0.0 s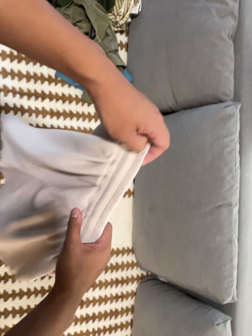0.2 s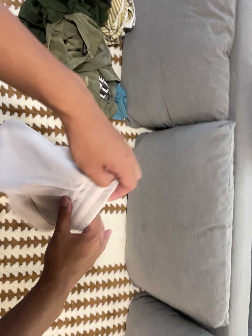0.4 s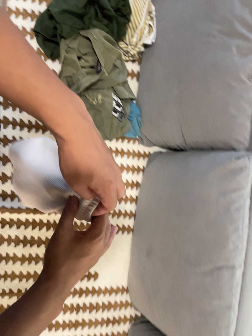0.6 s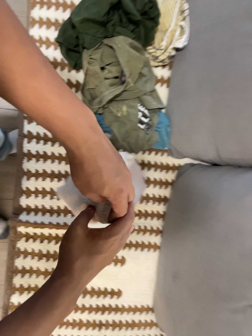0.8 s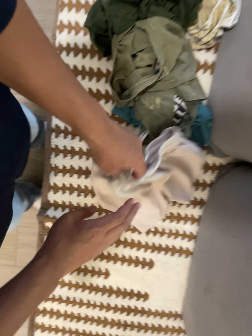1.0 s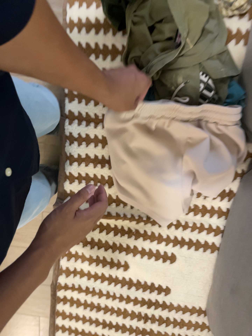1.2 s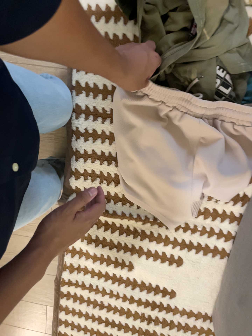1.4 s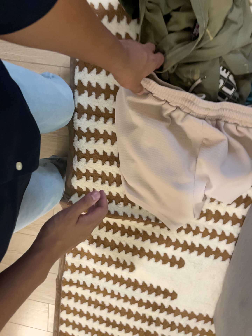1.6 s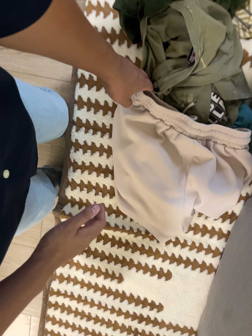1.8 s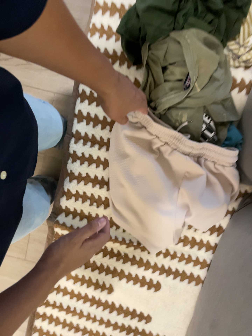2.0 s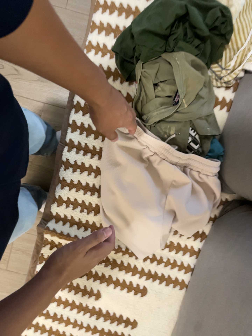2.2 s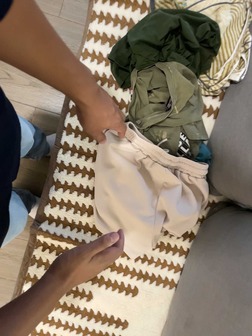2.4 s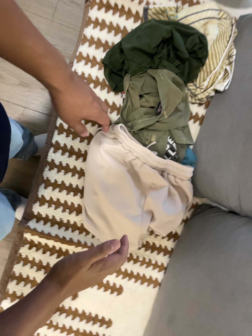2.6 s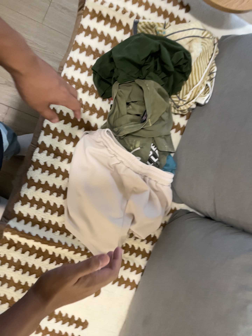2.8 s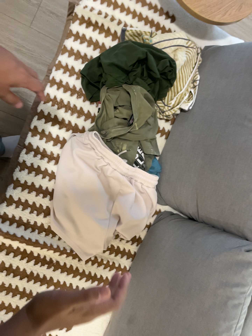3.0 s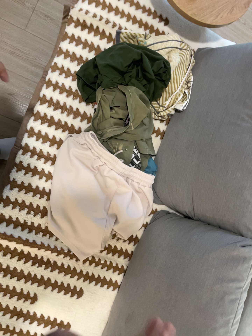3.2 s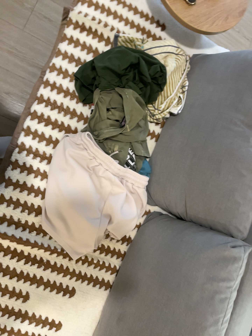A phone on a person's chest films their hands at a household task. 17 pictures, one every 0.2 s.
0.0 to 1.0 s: The camera pans to its left by about 30 degrees. It travels toward the top of its view, forward and to its right, about 40 cm, so close, fixed things drift downward. Its aim tips toward the bottom of its view by about 10 degrees.
1.0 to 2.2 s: The camera pans to its right by about 10 degrees. It travels backward and to its left, about 12 cm, so what stands in front gets smaller. Its aim tips toward the top of its view by about 10 degrees, and the scene shifts downward. It rolls about its line of sight by about 10 degrees, and the scene rotates clockwise.
2.2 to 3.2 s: The camera swings to its right by about 15 degrees, and the scene slides to the left. It travels backward, toward the bottom of its view and to its left, about 14 cm, so what stands in front gets smaller.
The film runs backward here.
